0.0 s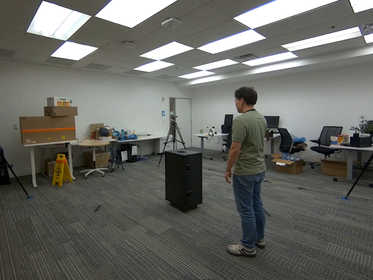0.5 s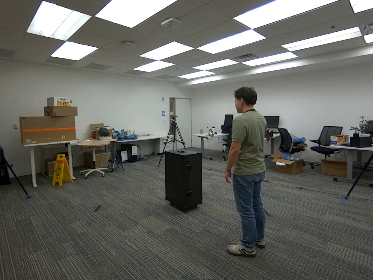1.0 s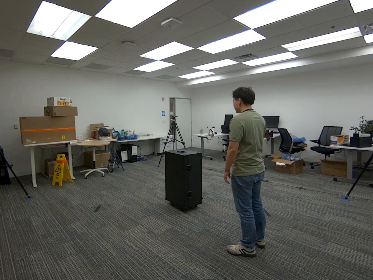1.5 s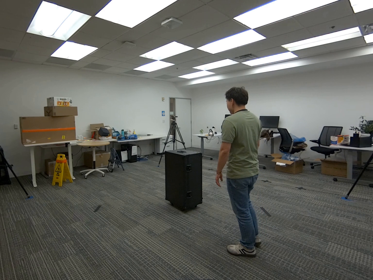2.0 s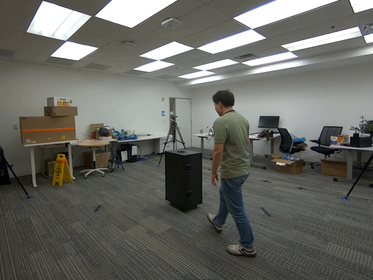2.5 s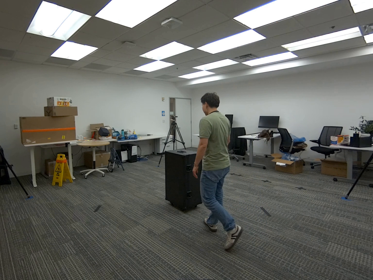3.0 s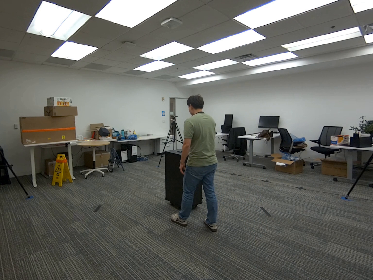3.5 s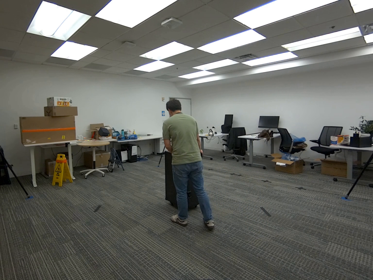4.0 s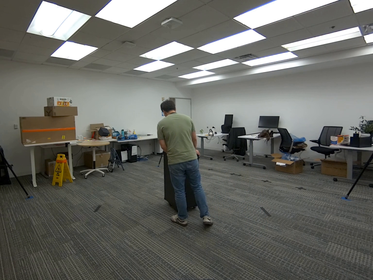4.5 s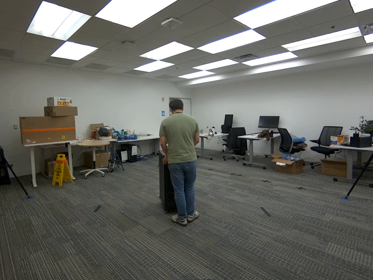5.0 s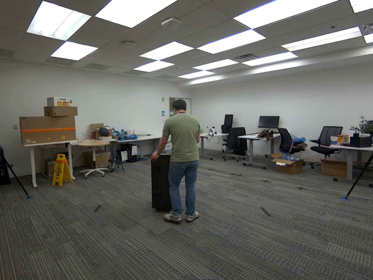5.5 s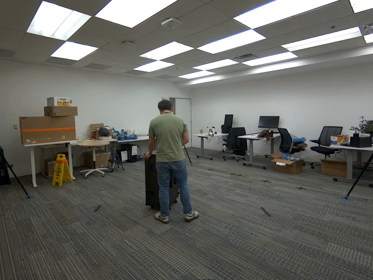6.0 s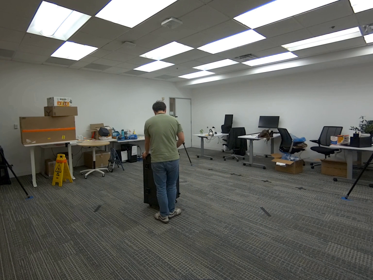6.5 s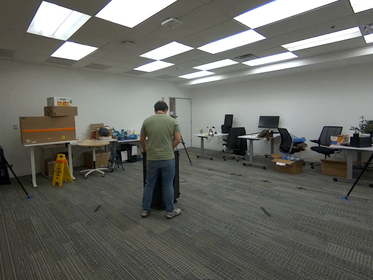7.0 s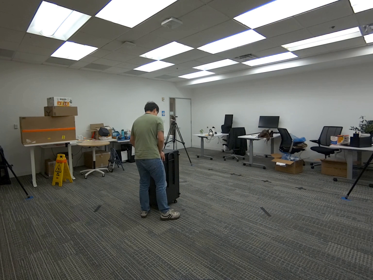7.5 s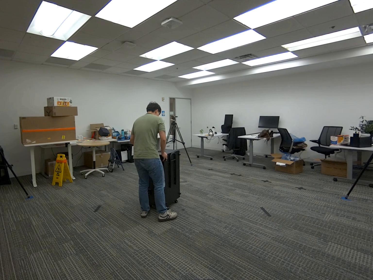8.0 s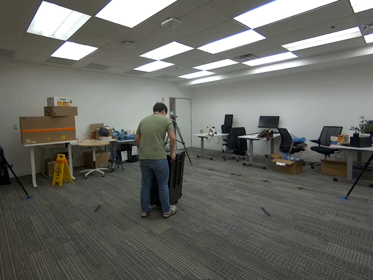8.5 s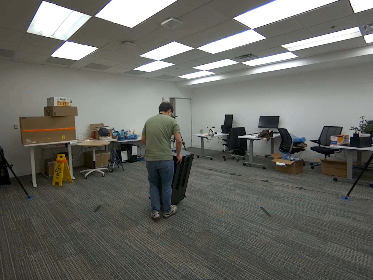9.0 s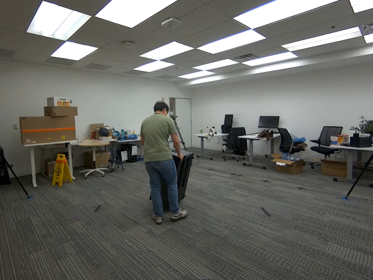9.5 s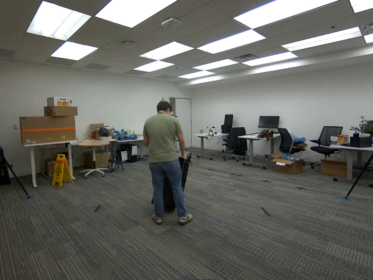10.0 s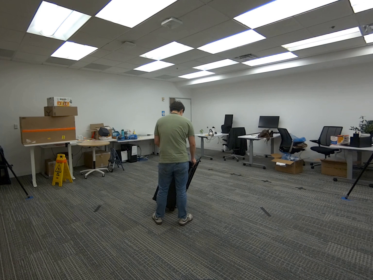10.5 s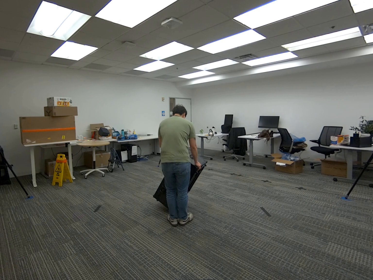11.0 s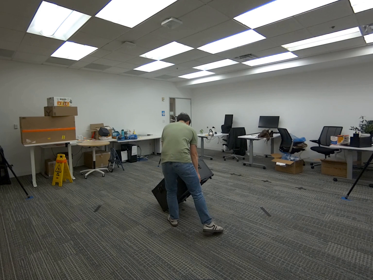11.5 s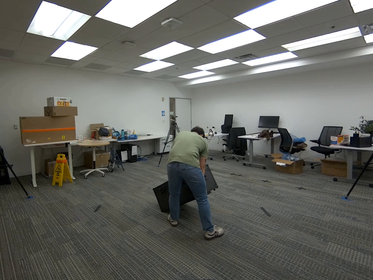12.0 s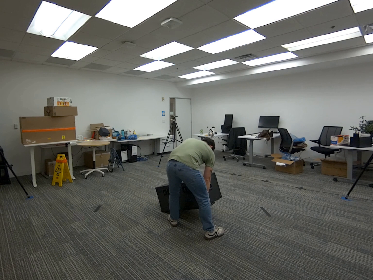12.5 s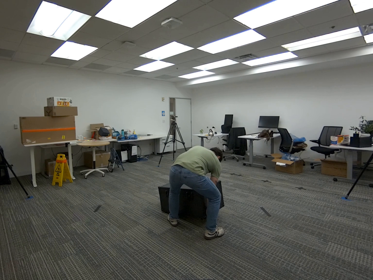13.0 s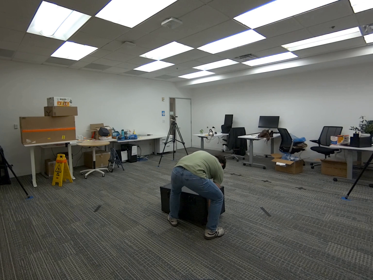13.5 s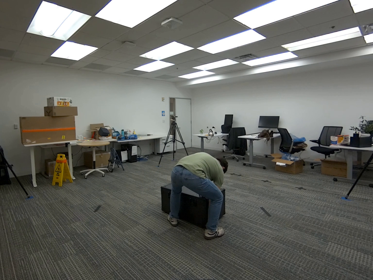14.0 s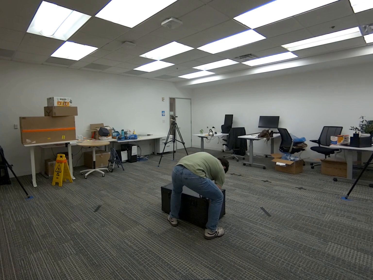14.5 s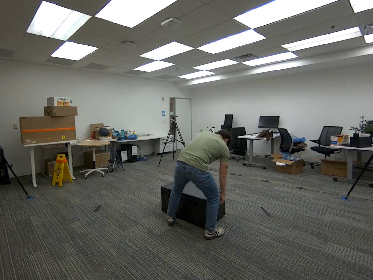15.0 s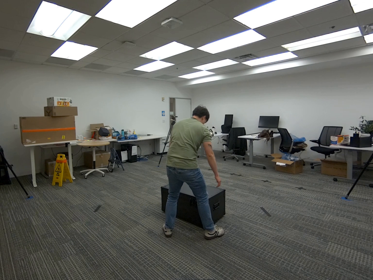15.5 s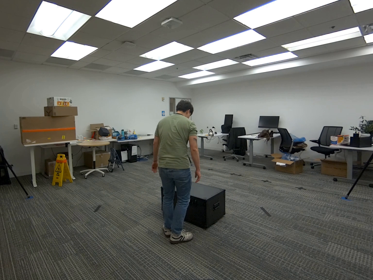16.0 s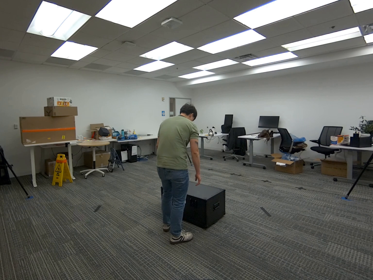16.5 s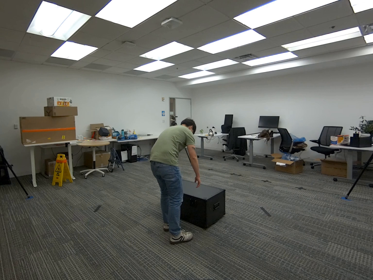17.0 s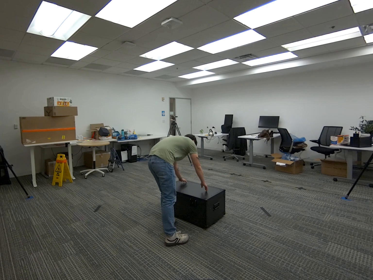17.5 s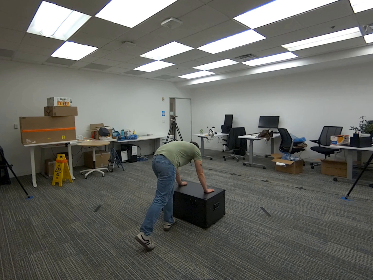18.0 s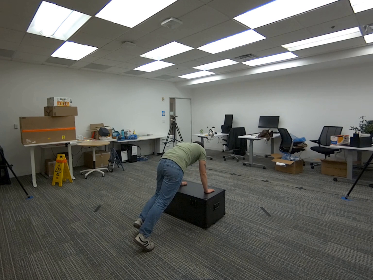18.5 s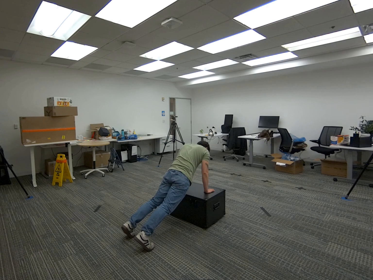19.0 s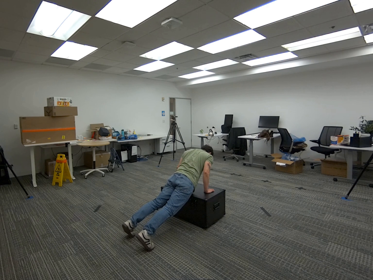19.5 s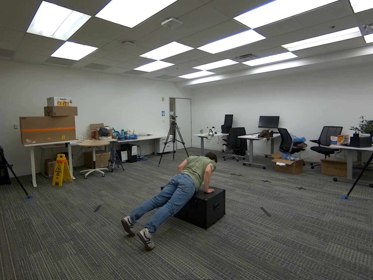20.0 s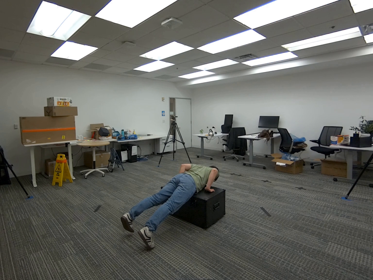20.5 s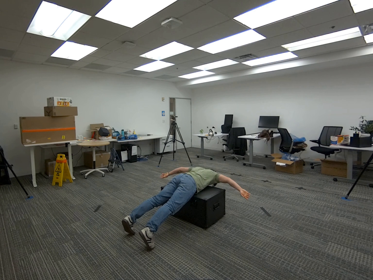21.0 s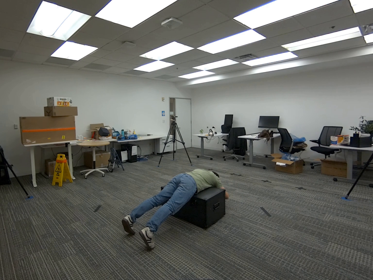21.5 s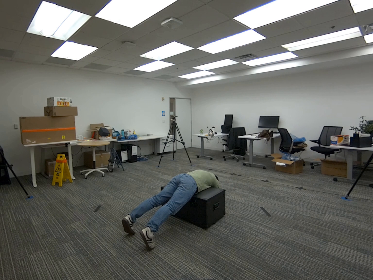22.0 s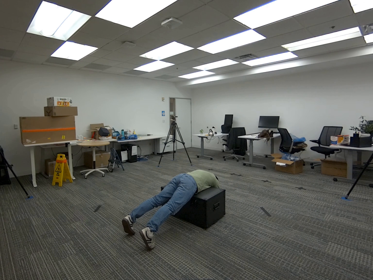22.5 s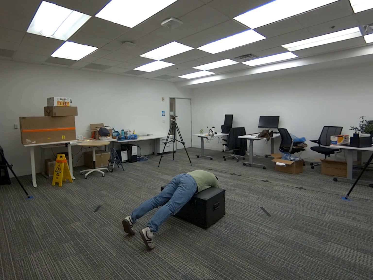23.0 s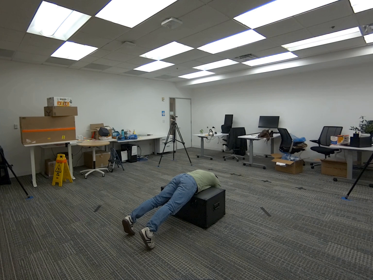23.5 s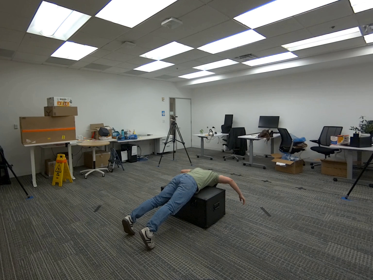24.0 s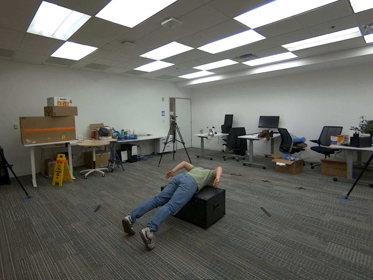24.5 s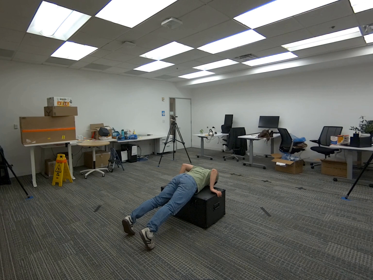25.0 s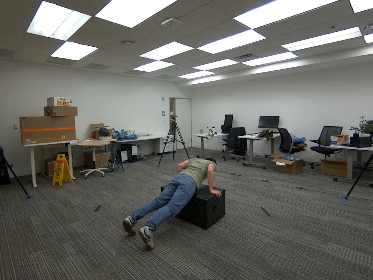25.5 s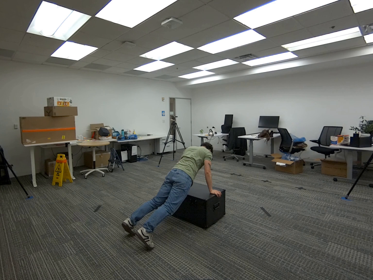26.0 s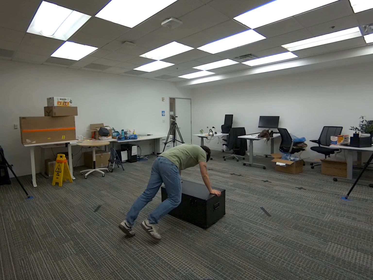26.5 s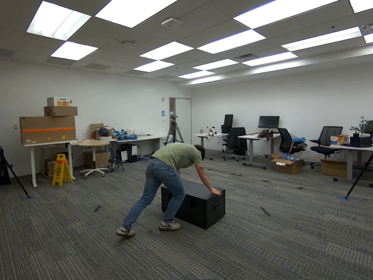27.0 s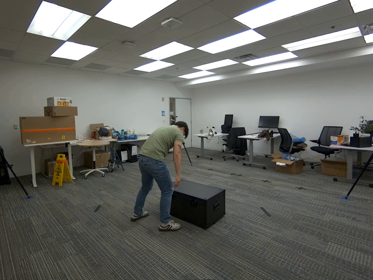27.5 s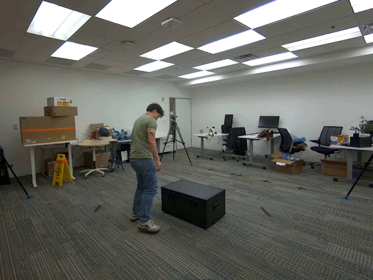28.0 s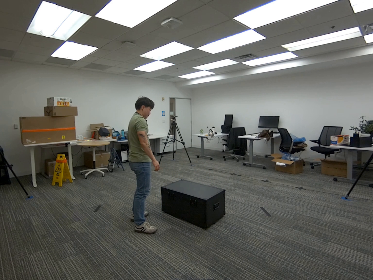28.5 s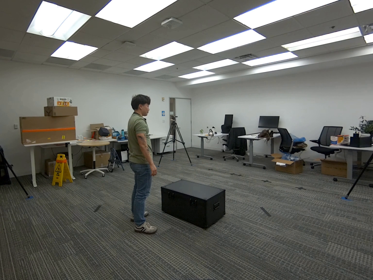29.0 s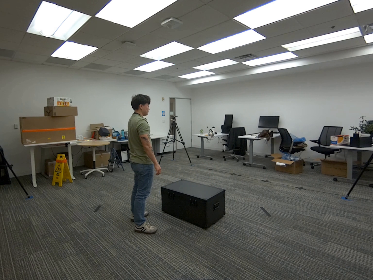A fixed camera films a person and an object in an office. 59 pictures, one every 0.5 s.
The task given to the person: Walk over to the G1 Box and place the box on its side and proceed to lay on the G1 Box.
